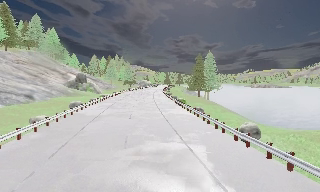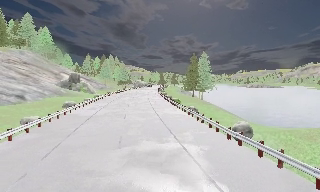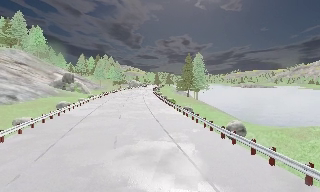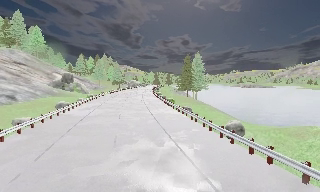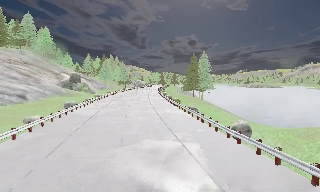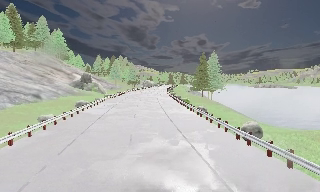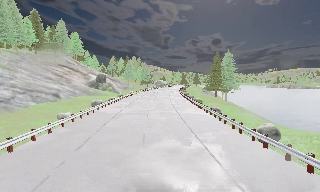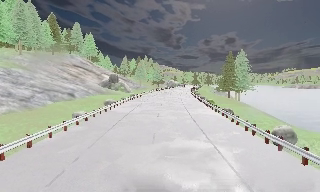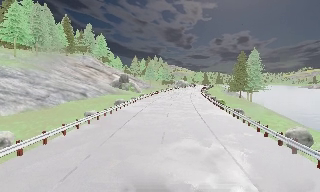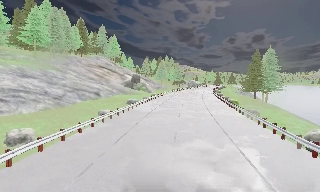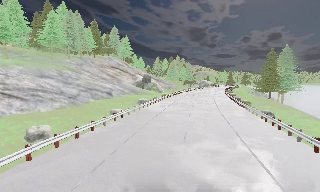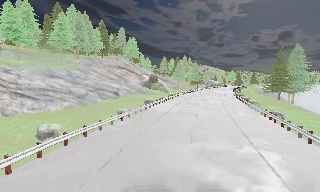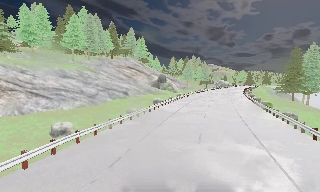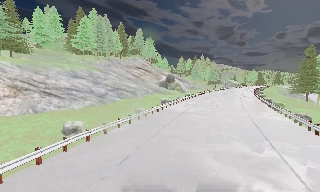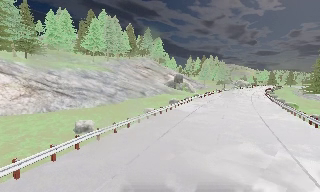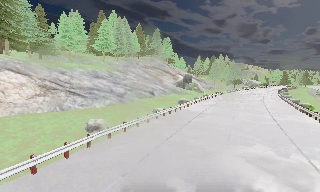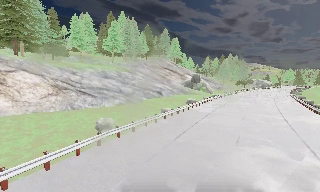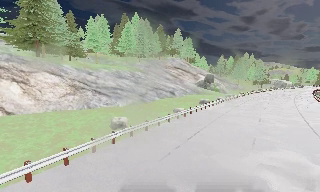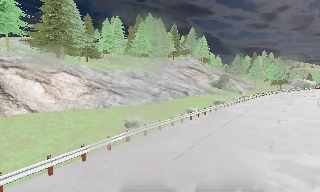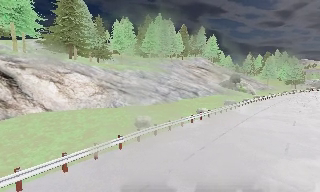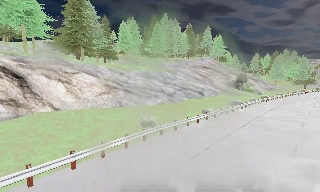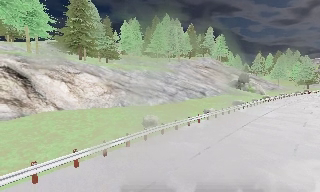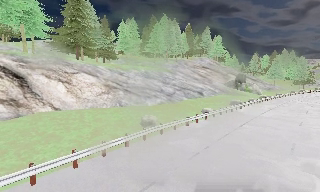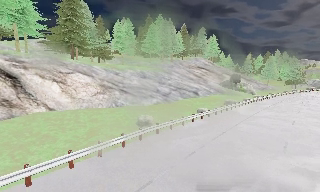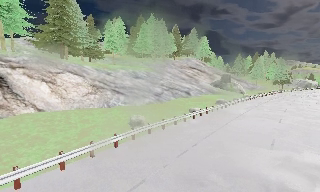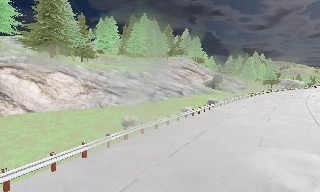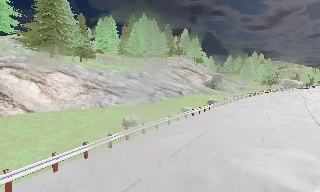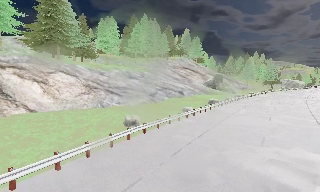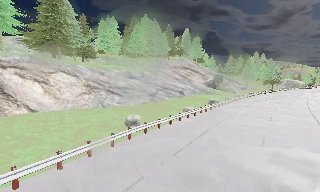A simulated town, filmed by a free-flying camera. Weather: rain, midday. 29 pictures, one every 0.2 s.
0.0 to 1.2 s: The camera shifts only a little, or ends up much as it began.
1.2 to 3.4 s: The camera swings to its left by about 35 degrees, and the scene slides to the right. It travels backward, about 0.5 m.
3.4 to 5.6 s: The camera travels backward, about 0.5 m, so what stands in front gets smaller.
The film runs backward here.
